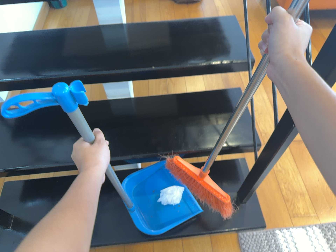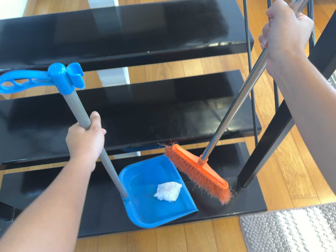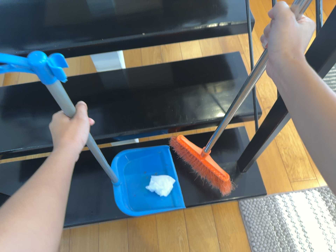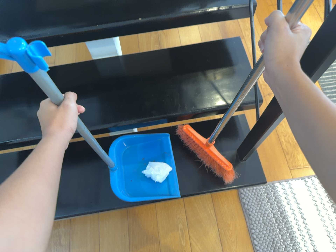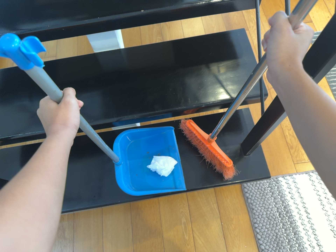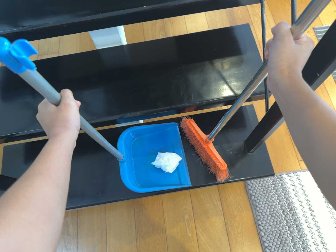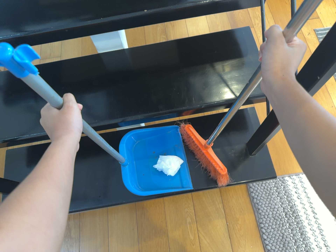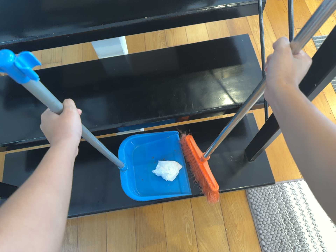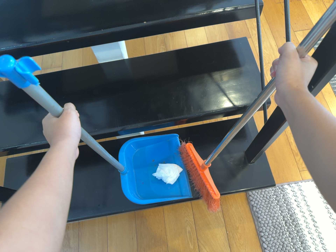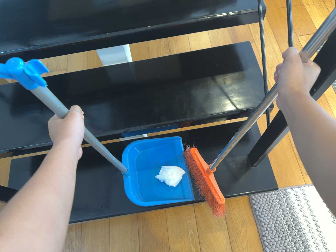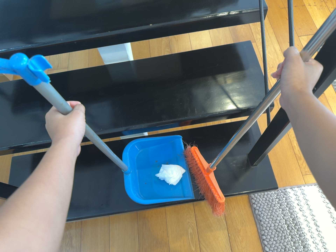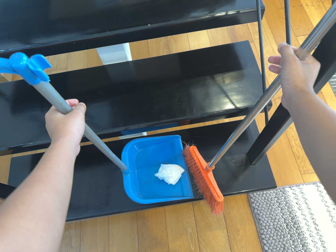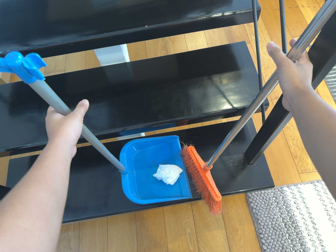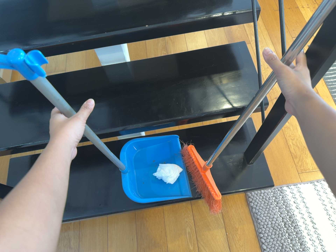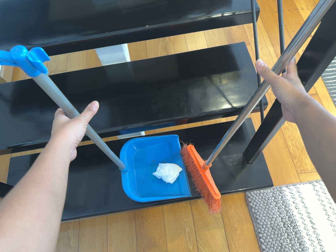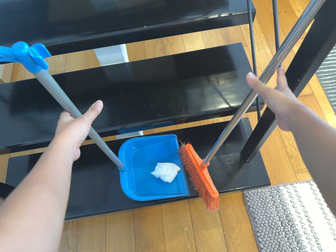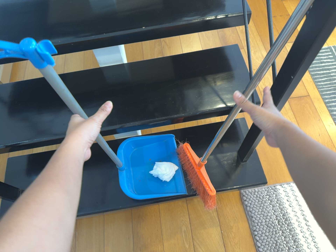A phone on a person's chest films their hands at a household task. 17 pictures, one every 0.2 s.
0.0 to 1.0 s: The camera travels forward, about 9 cm, so what stands in front looms larger. Its aim tips toward the bottom of its view by about 15 degrees, and the scene shifts upward.
1.0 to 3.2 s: The camera travels toward the bottom of its view and backward, about 8 cm.
The film runs forward here.
